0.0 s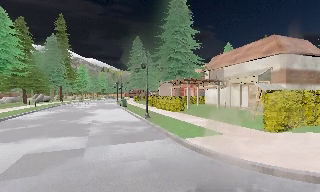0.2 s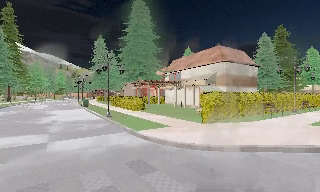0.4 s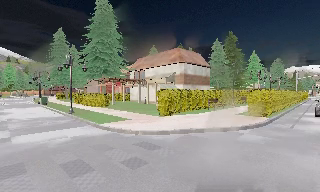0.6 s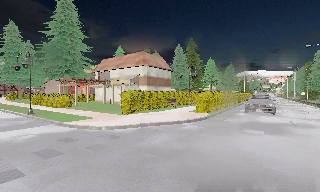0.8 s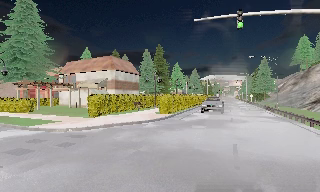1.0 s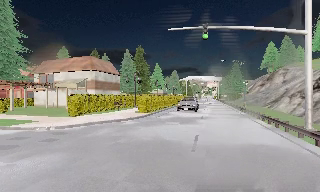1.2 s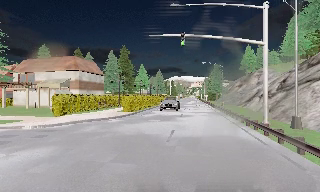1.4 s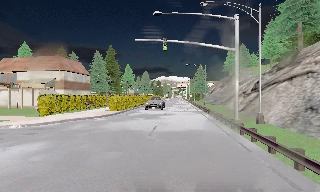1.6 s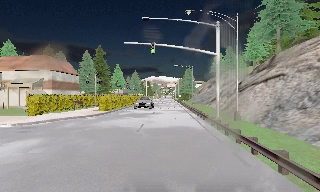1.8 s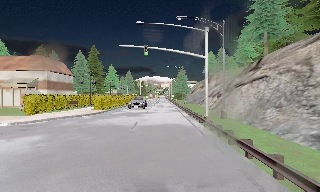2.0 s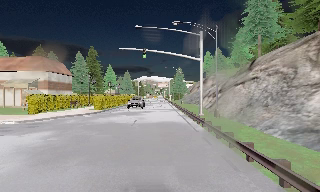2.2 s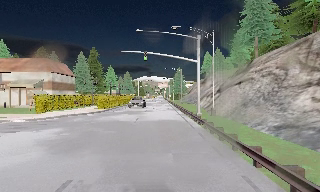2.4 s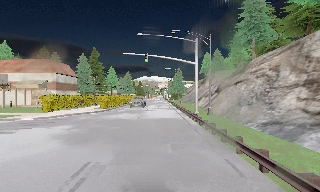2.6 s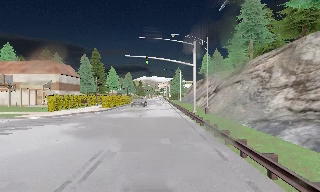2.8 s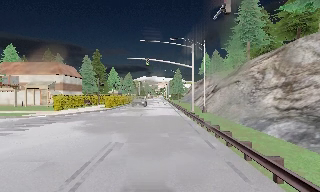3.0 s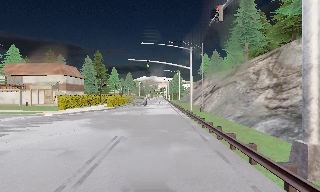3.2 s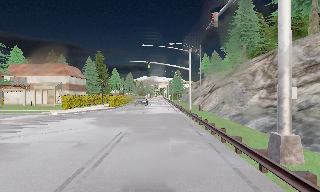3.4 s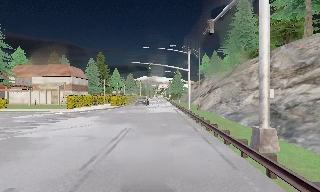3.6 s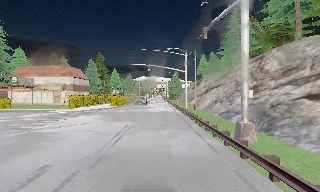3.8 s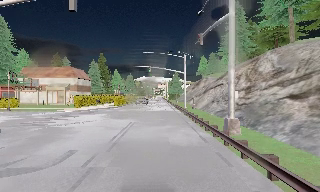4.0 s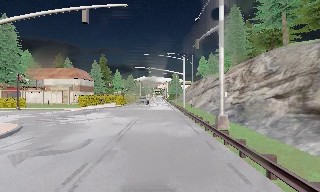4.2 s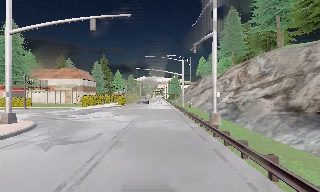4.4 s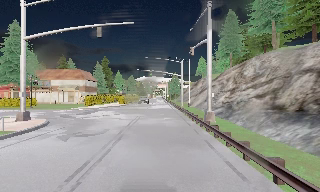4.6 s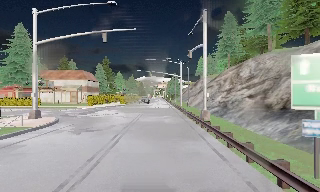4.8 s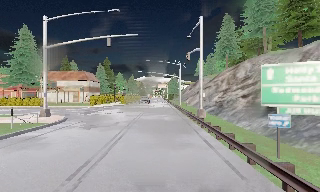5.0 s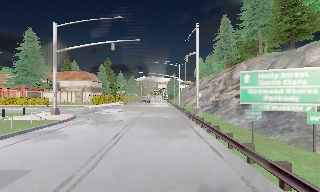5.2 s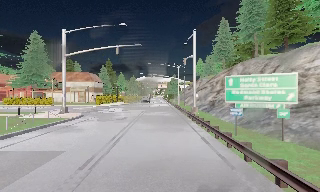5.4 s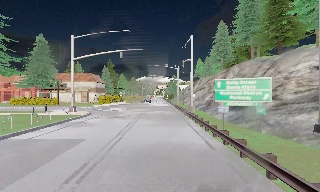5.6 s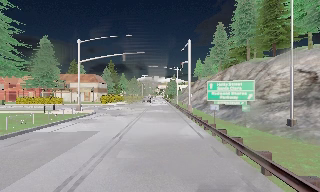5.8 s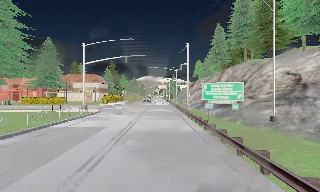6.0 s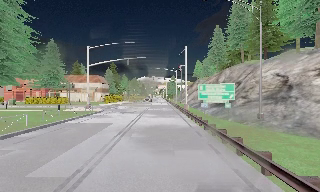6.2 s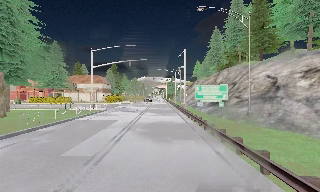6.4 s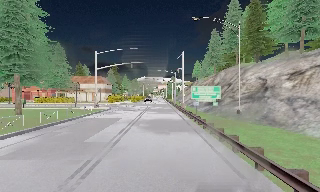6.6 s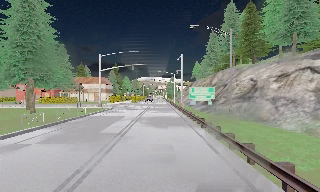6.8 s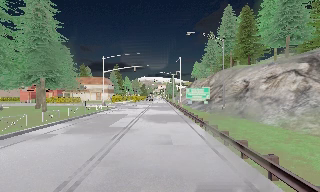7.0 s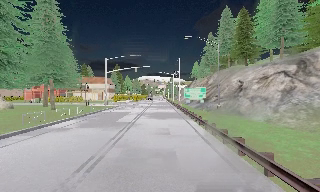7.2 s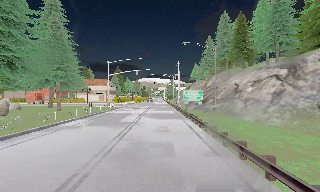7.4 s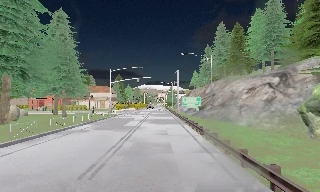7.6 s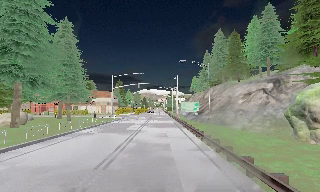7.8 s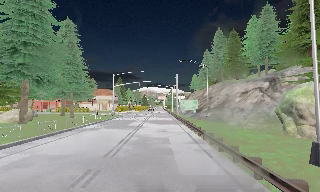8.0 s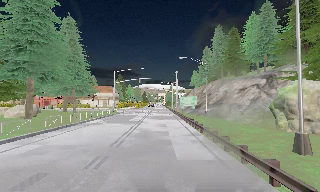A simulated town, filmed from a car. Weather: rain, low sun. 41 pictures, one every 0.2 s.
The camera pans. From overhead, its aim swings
clockwise.
The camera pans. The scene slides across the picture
to the left.
0.0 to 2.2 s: The scene slides to the left, as the camera pans about 70 degrees to its right. It travels backward, about 12 m. It loses speed.
2.2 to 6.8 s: The camera travels backward, about 25 m, so what stands in front gets smaller.
6.8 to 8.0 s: The camera travels backward, about 6 m, so what stands in front gets smaller. It loses speed.
The film runs backward here.
